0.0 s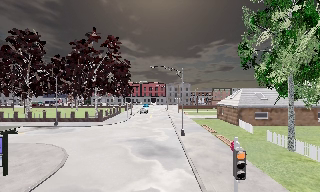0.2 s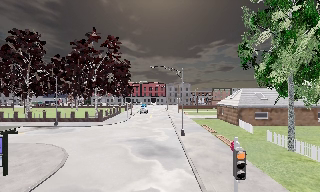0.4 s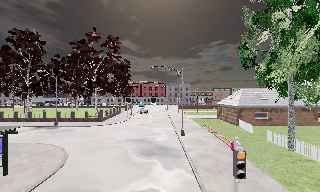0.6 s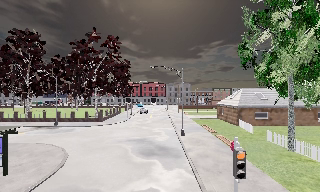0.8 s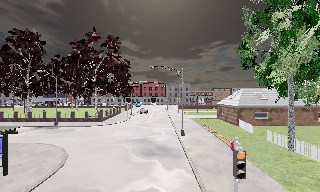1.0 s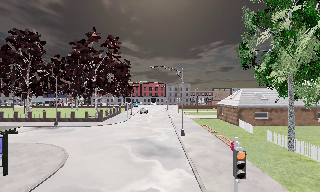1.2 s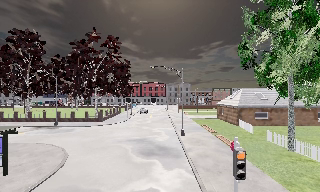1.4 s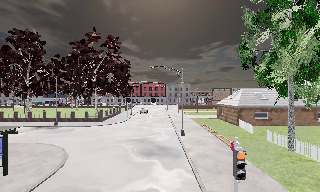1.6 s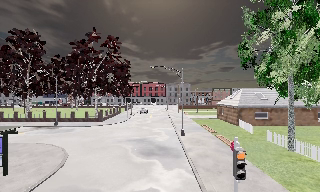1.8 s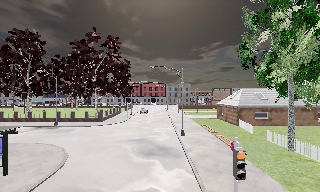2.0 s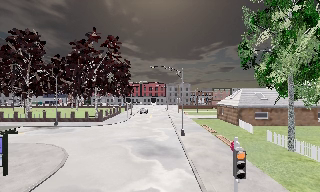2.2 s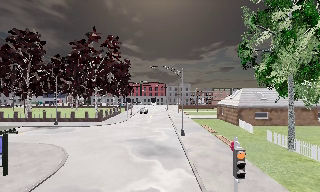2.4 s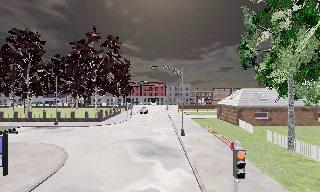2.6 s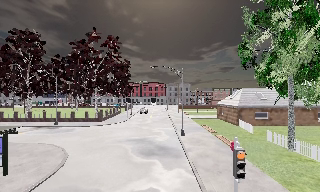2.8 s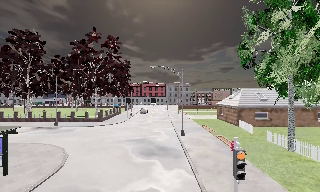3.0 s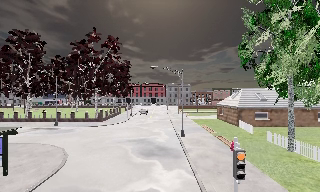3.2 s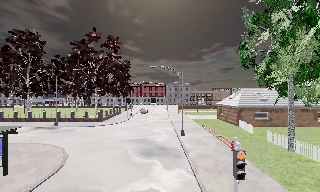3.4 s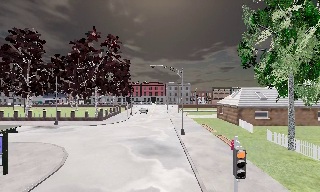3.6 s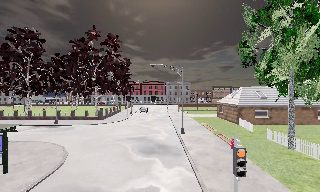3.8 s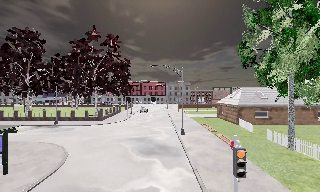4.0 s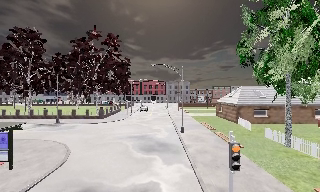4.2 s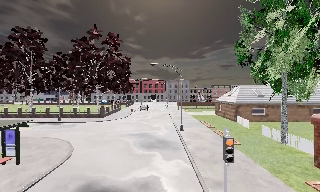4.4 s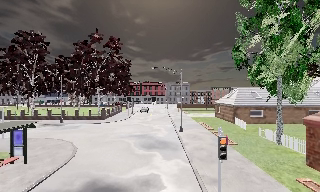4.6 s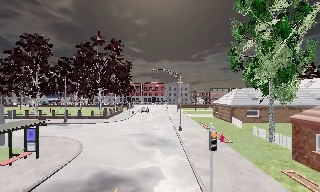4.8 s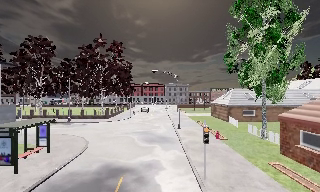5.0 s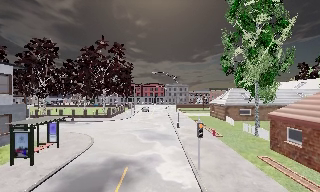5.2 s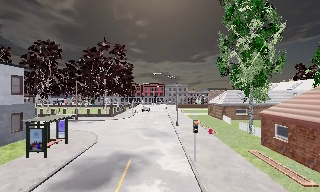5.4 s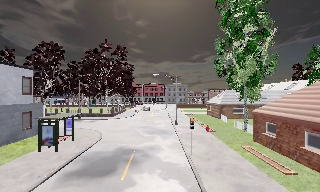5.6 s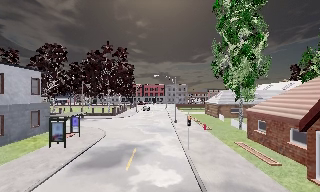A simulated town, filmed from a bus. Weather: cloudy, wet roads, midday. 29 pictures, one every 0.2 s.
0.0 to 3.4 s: The camera keeps its place and its aim.
3.4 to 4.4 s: The camera travels backward, about 1.5 m, so what stands in front gets smaller. It gains speed.
4.4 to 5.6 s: The camera travels backward, about 7 m, so what stands in front gets smaller.
The film runs backward here.
